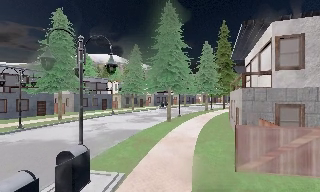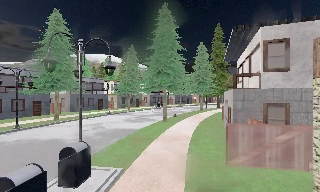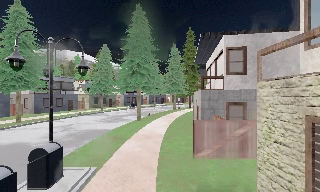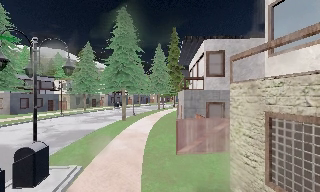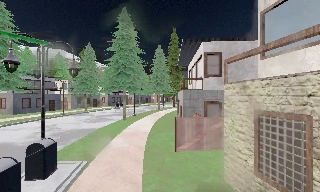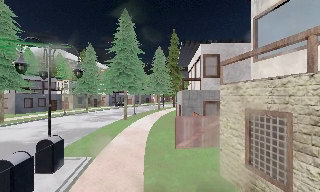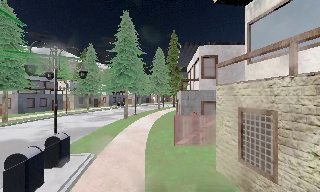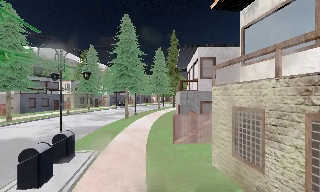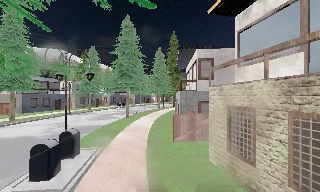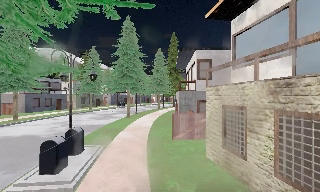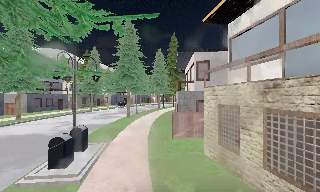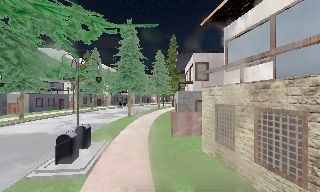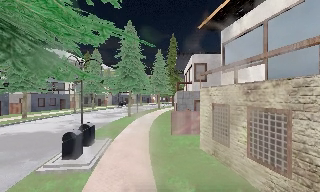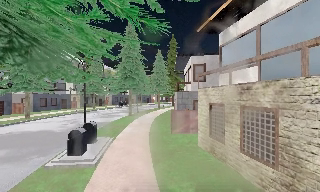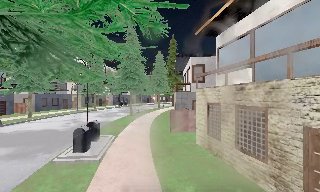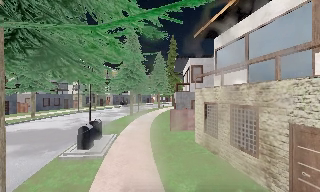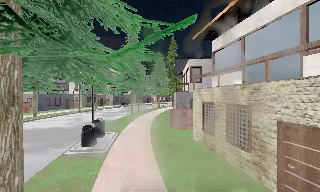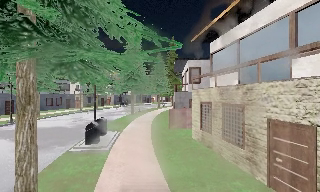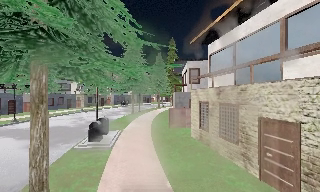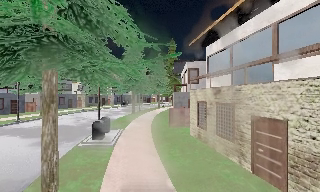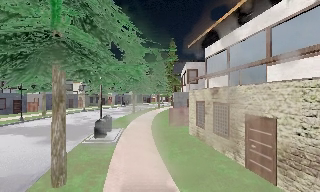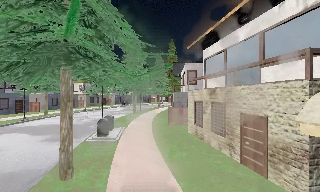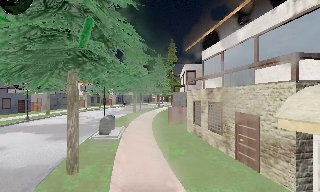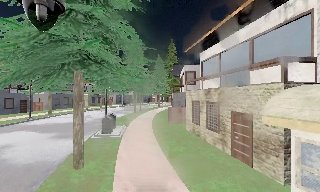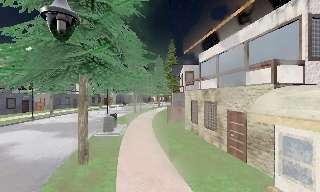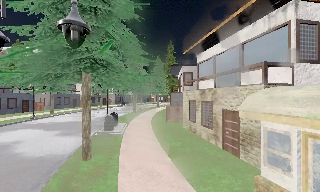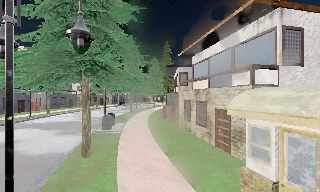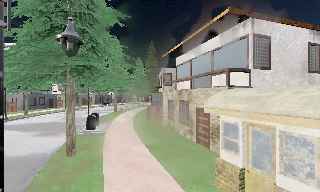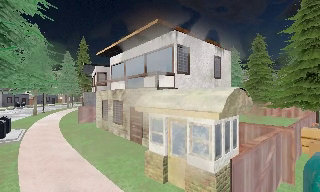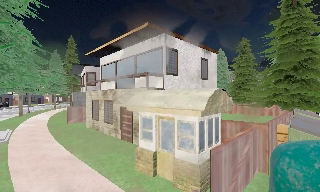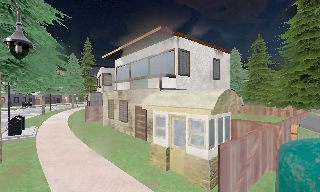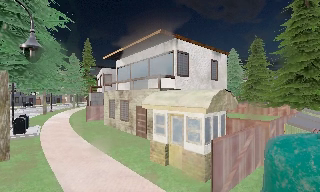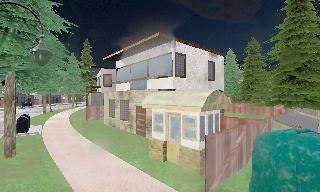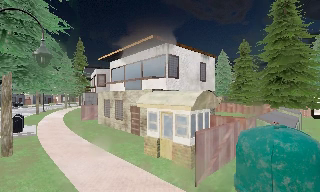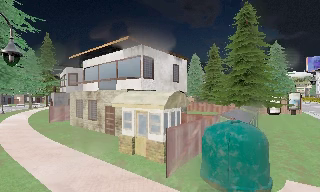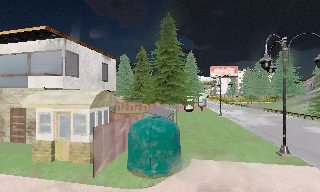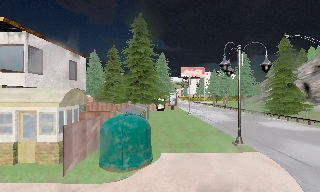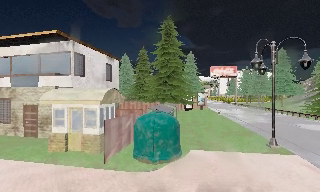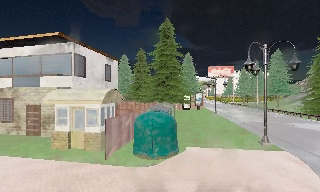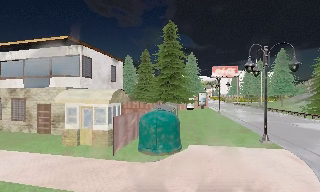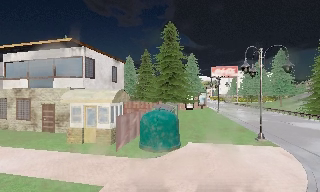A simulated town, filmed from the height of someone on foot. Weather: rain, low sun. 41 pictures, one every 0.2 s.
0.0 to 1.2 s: The scene slides to the left, as the camera pans about 15 degrees to its right. It travels backward, about 2 m, so what stands in front gets smaller.
1.2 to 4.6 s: The camera travels backward, about 6 m, so what stands in front gets smaller.
4.6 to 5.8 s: The camera pans to its right, which is clockwise from overhead, by about 35 degrees. It travels backward, about 2 m.
5.8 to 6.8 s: The camera travels backward, about 2 m, so what stands in front gets smaller.
6.8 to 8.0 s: The camera swings to its right by about 25 degrees, and the scene slides to the left. It travels backward, about 2 m, so what stands in front gets smaller.
The film runs backward here.
